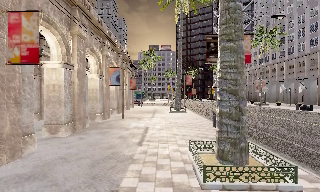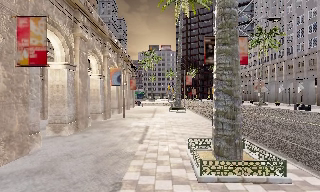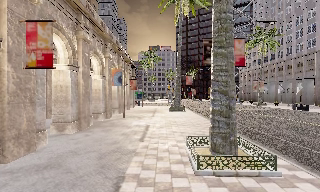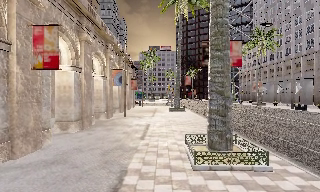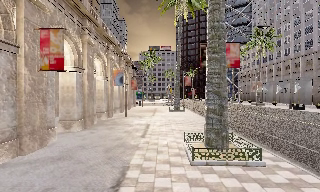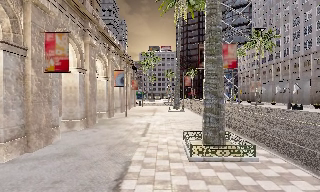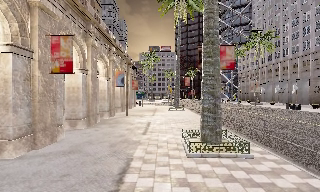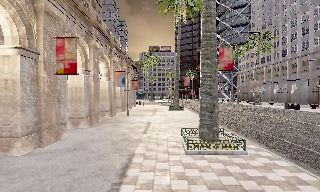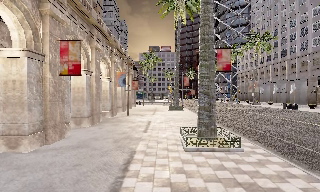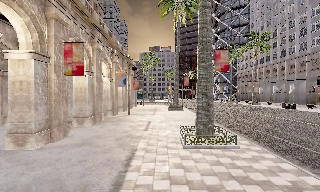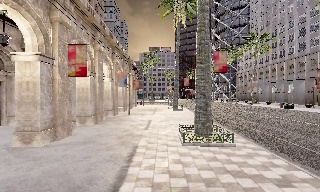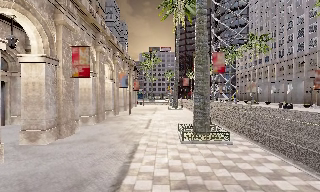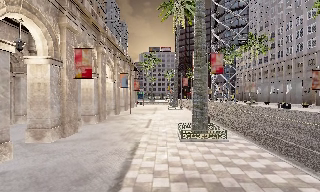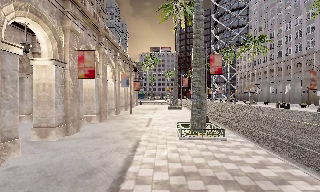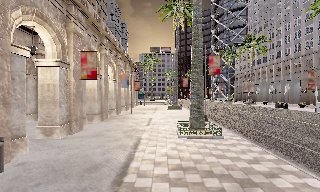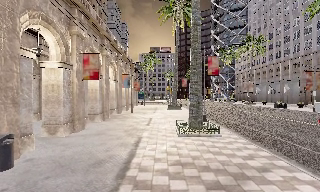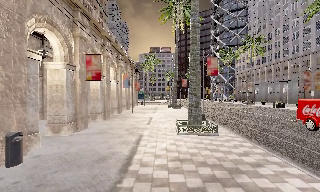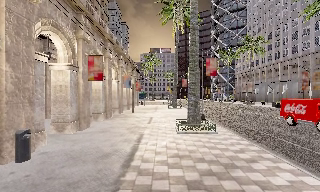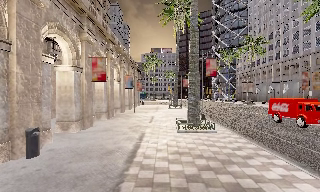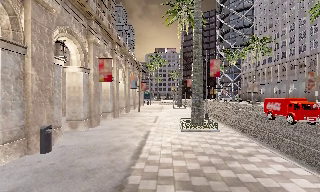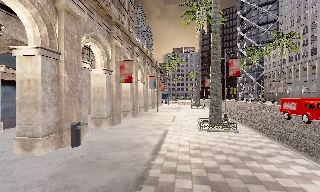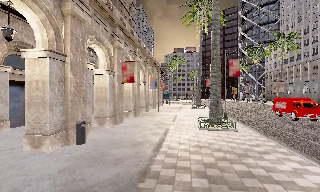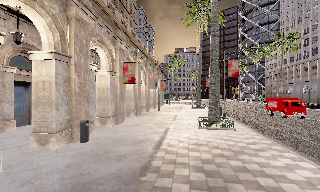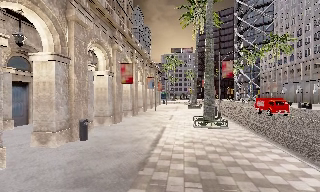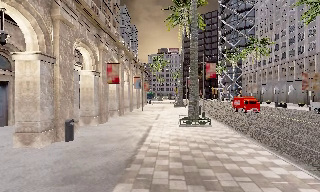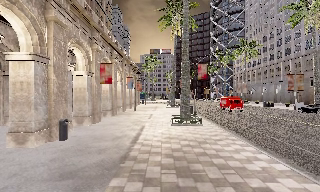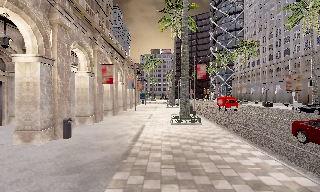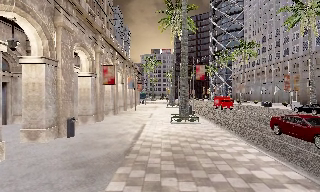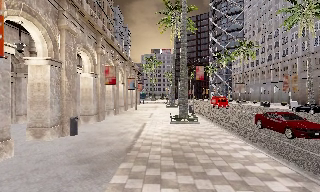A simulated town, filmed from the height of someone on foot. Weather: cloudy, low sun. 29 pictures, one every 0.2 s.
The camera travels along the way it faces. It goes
backward.
0.0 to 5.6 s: The camera travels backward, about 10 m, so what stands in front gets smaller.
The film runs backward here.
